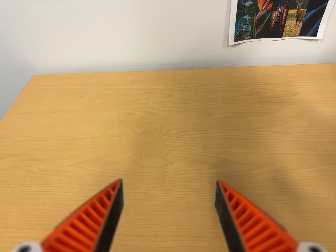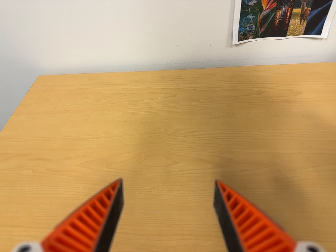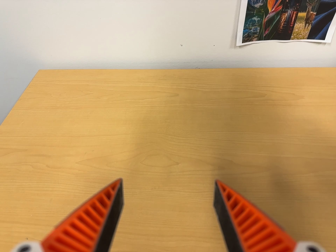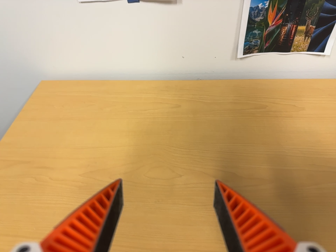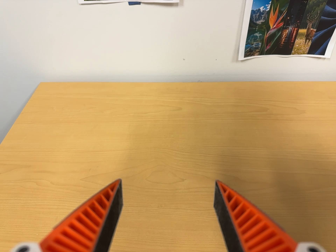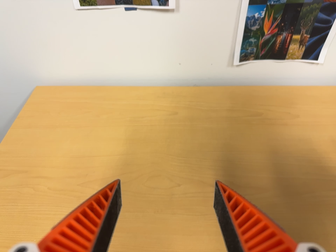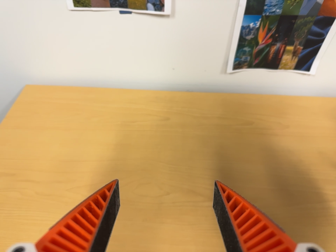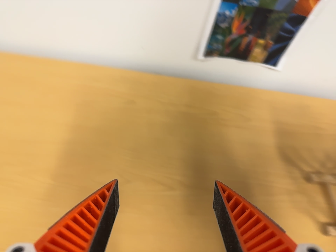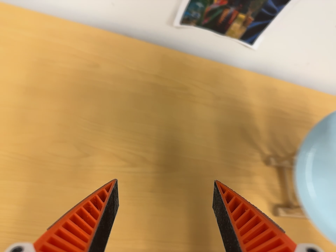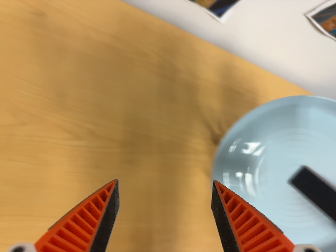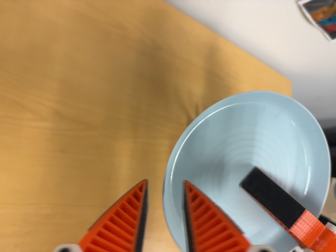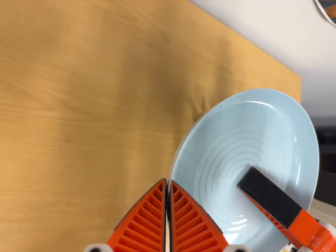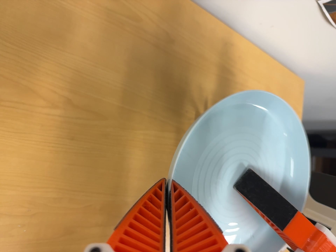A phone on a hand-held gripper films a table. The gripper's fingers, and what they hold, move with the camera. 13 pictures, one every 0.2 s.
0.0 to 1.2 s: The camera travels toward the top of its view, about 8 cm, so close, fixed things drift downward.
1.2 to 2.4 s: The scene slides to the left, as the camera pans about 30 degrees to its right. It travels toward the top of its view and forward, about 14 cm. Its aim tips toward the bottom of its view by about 35 degrees, and the scene shifts upward. It rolls about its line of sight by about 25 degrees, and the scene rotates clockwise.
The film runs backward here.
